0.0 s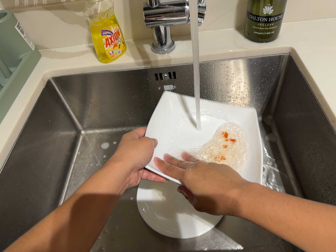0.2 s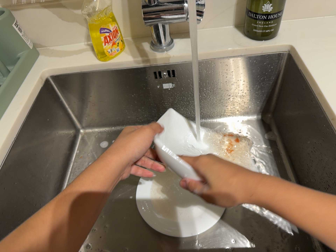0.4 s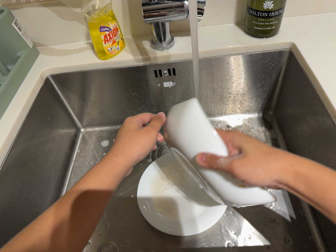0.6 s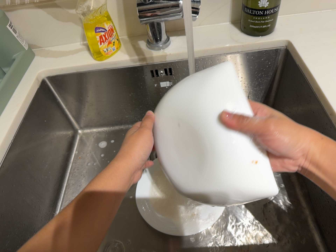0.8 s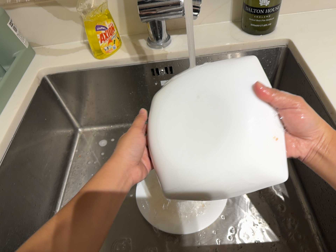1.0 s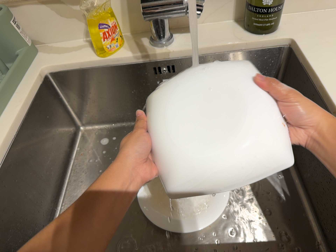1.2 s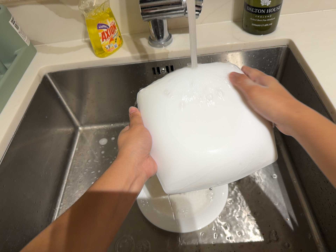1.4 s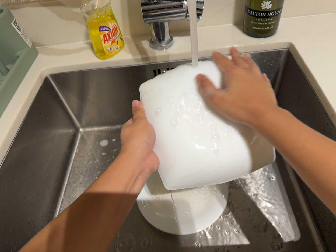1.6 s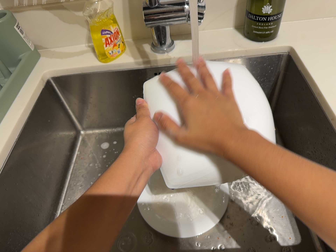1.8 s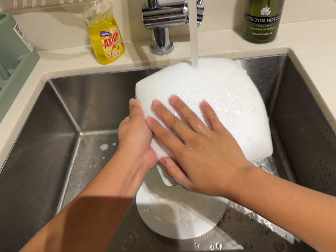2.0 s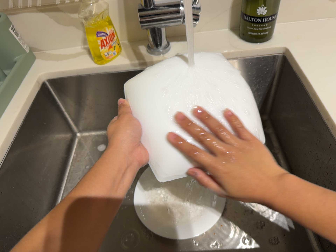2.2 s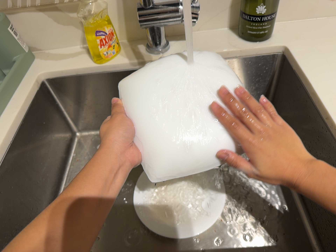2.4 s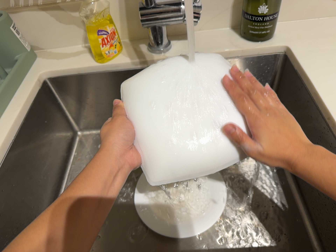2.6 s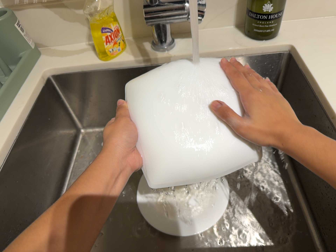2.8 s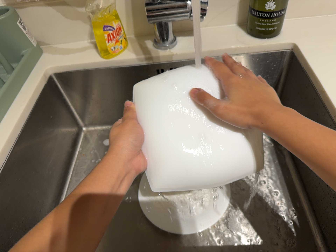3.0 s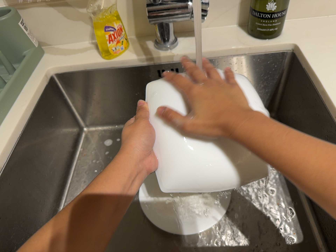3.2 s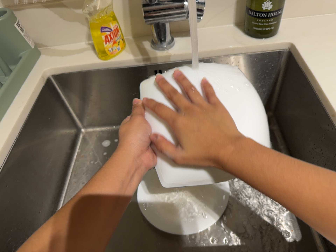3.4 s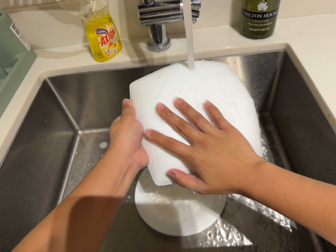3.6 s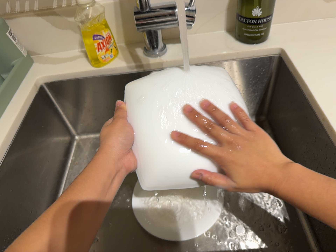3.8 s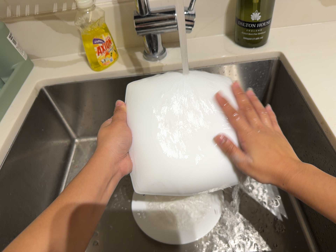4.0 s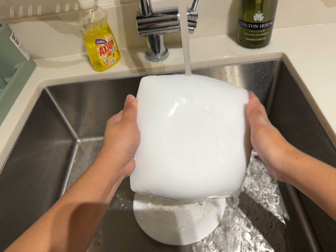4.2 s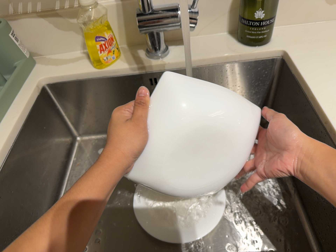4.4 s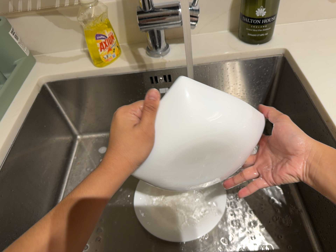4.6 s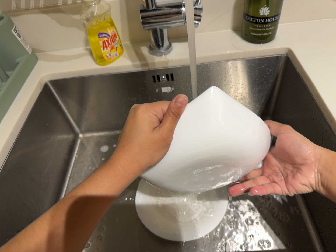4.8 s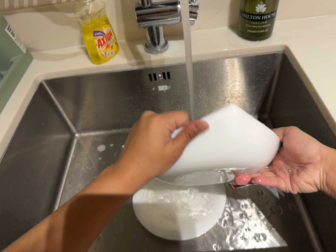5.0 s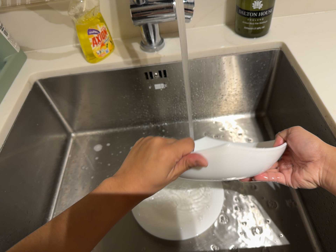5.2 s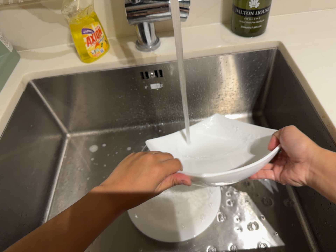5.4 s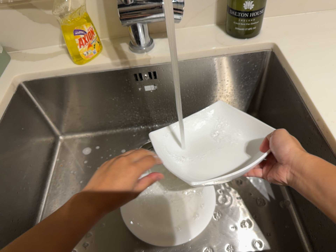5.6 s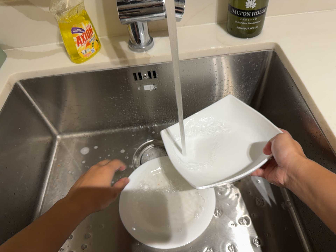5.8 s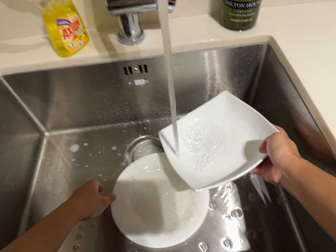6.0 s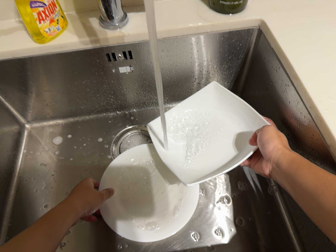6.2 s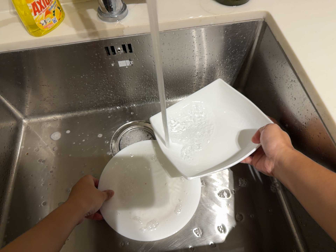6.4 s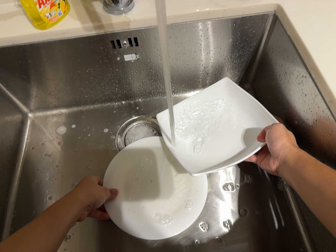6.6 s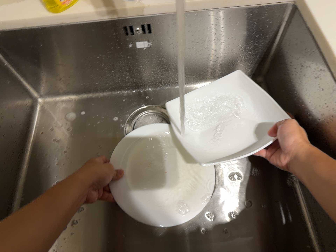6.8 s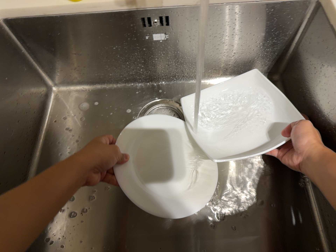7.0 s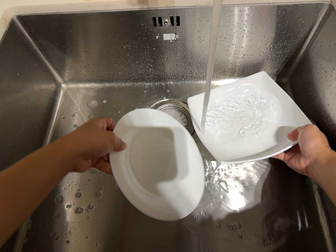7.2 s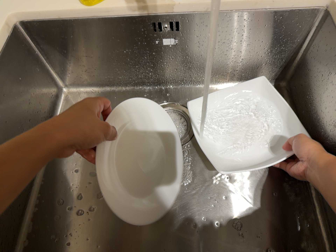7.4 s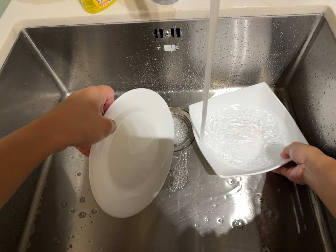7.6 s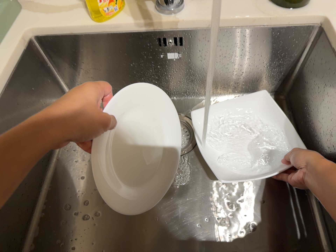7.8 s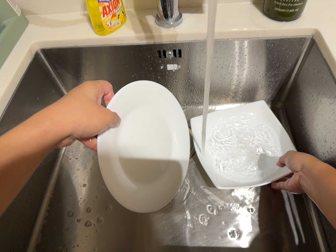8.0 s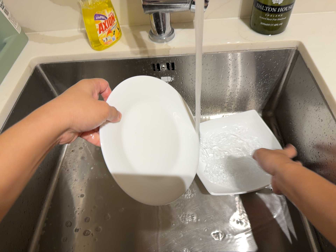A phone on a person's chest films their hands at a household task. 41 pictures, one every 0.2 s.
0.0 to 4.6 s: The camera shifts only a little, or ends up much as it began.
4.6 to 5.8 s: The camera shifts only a little, or ends up much as it began.
5.8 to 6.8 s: The camera travels forward, about 6 cm, so what stands in front looms larger. Its aim tips toward the bottom of its view by about 10 degrees, and the scene shifts upward.
6.8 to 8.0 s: The camera travels backward, about 7 cm, so what stands in front gets smaller. Its aim tips toward the top of its view by about 10 degrees, and the scene shifts downward.
The film runs forward here.
